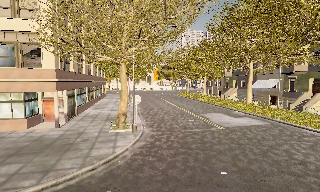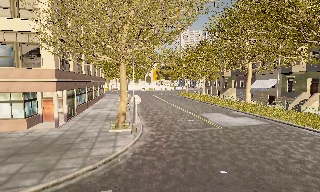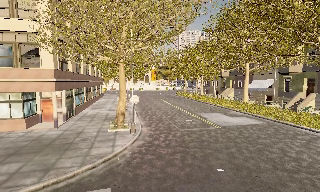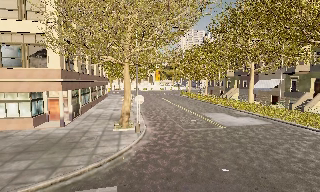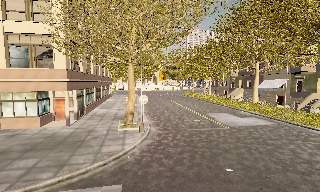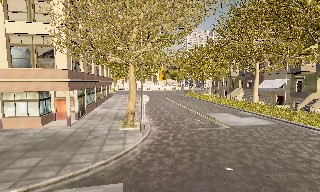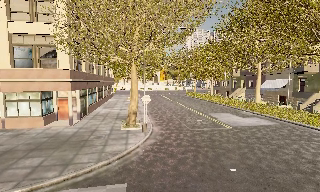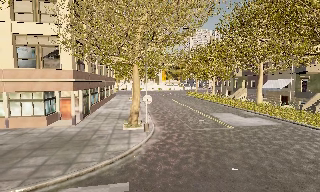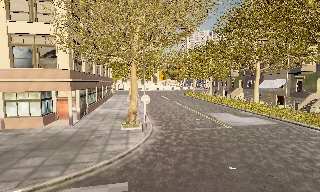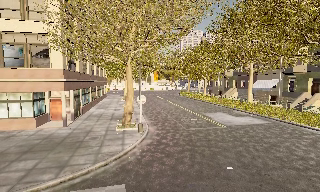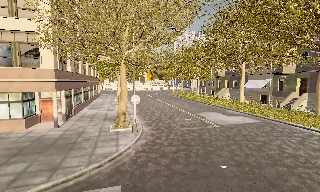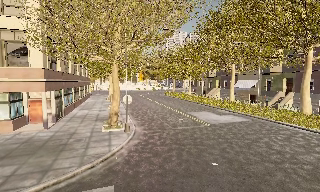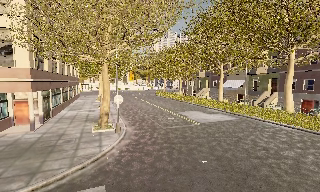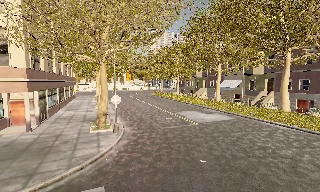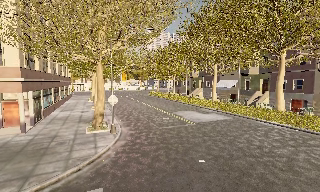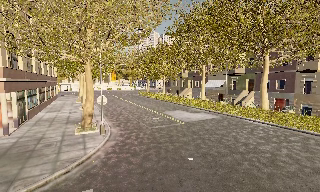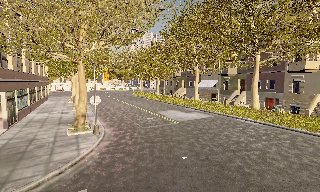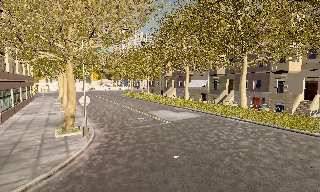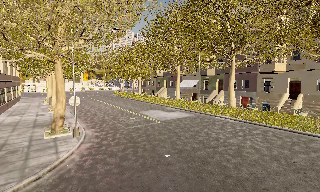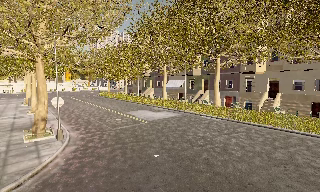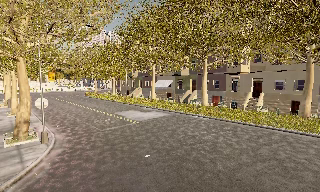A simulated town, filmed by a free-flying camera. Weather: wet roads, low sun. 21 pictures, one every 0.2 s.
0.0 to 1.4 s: The camera shifts only a little, or ends up much as it began.
1.4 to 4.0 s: The camera pans to its right, which is clockwise from overhead, by about 35 degrees. It travels to its left, about 1 m.
The film runs backward here.
